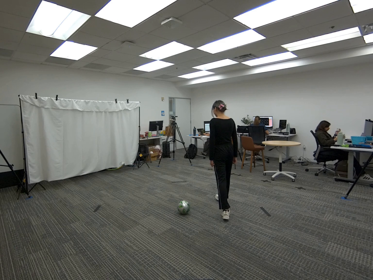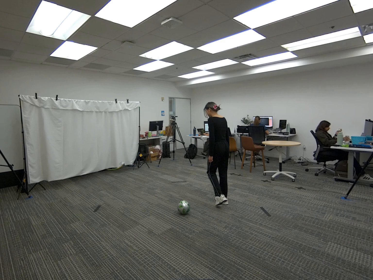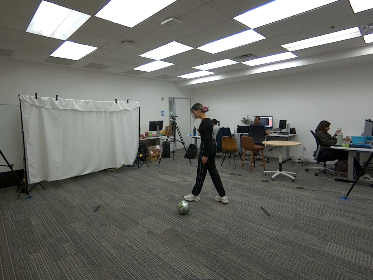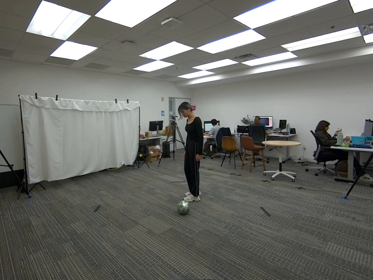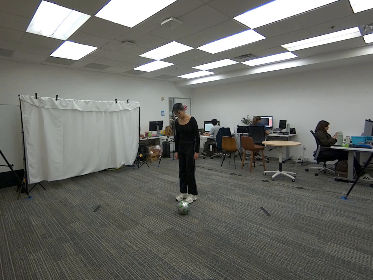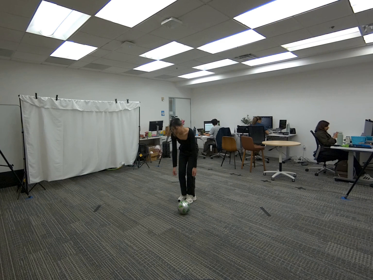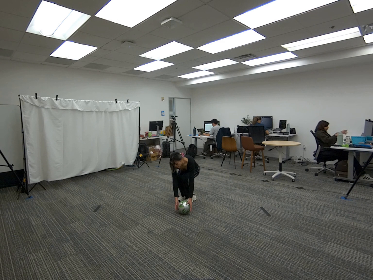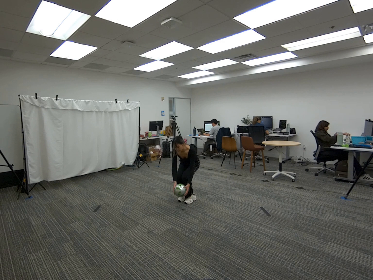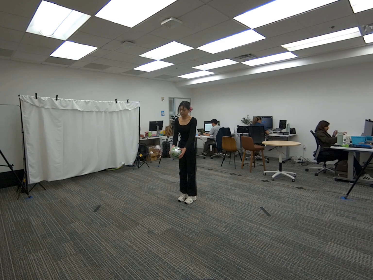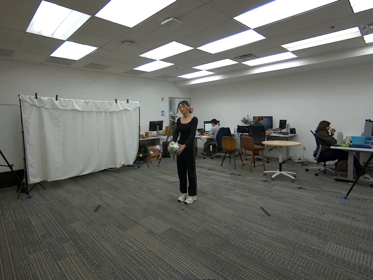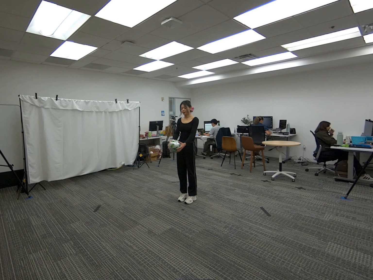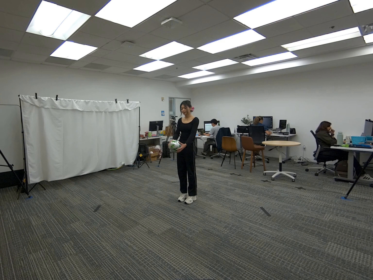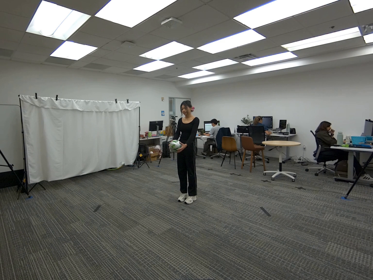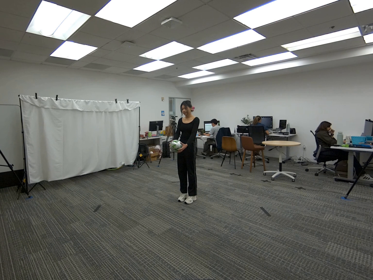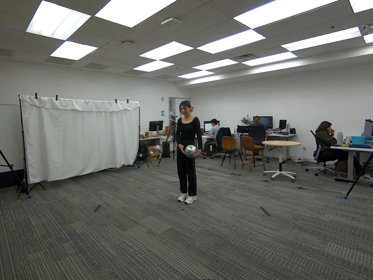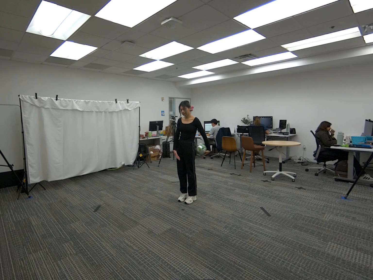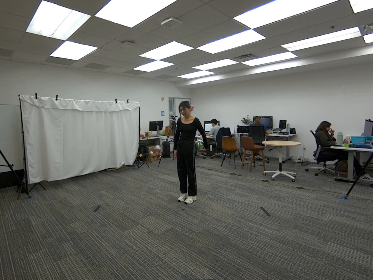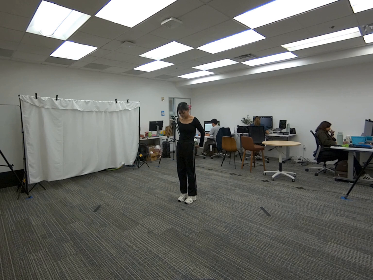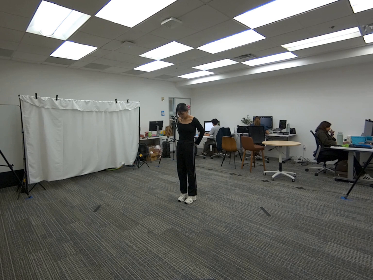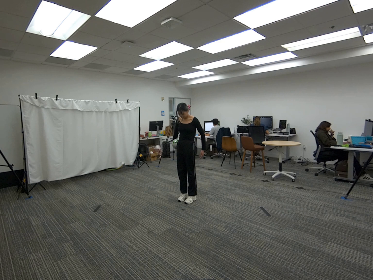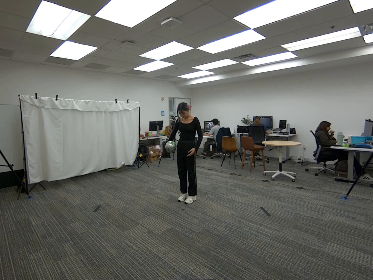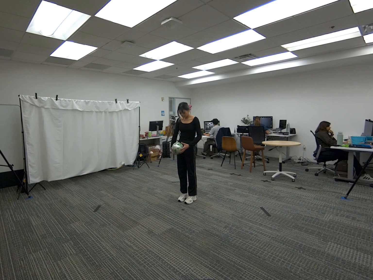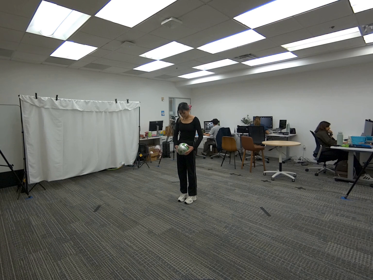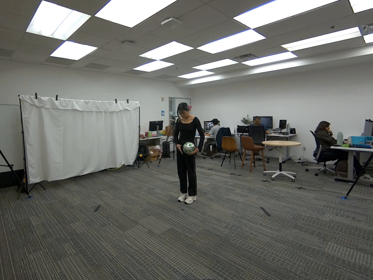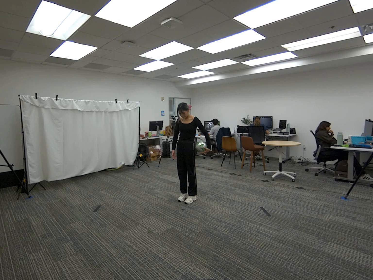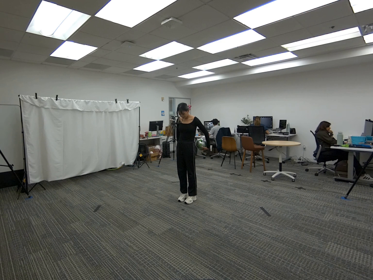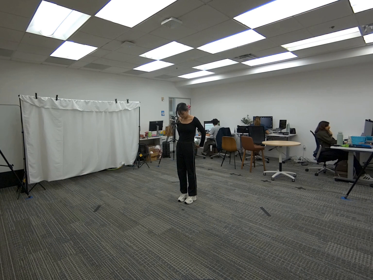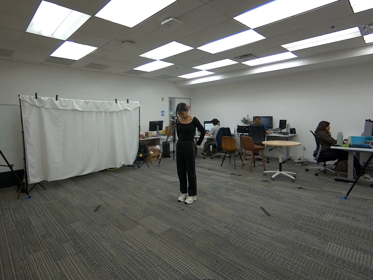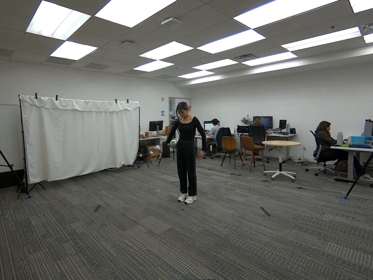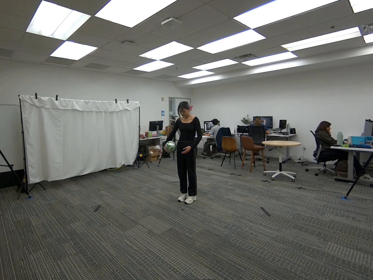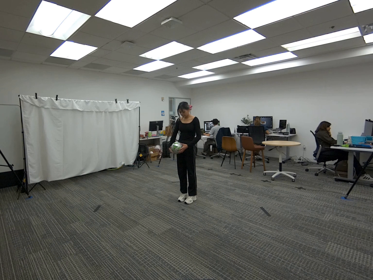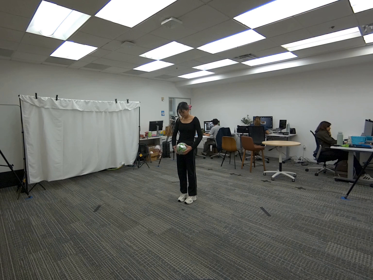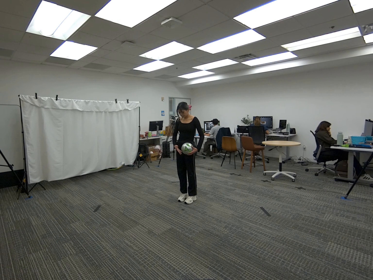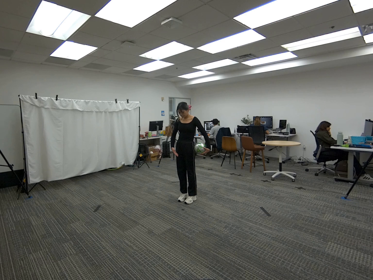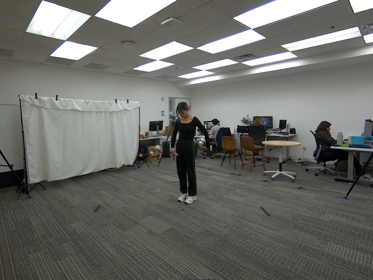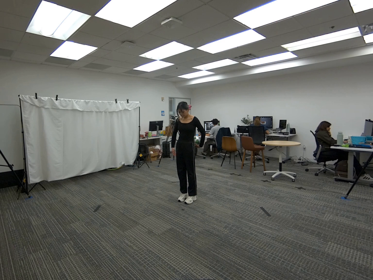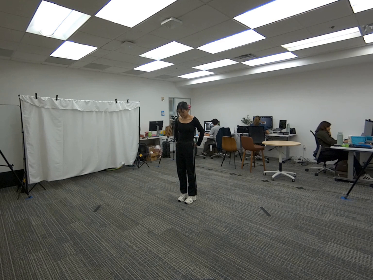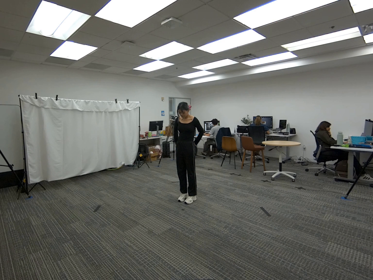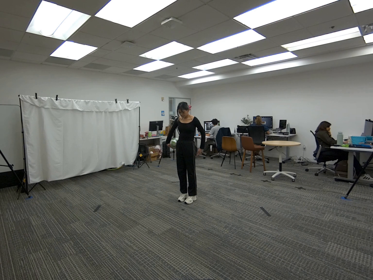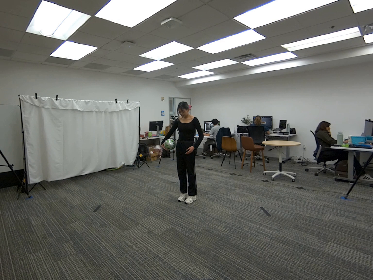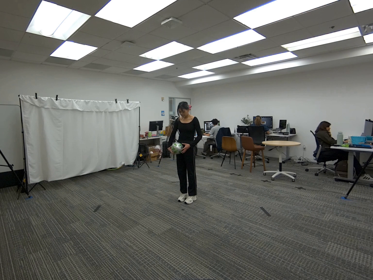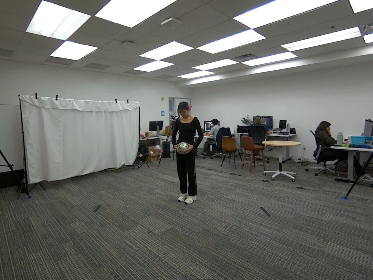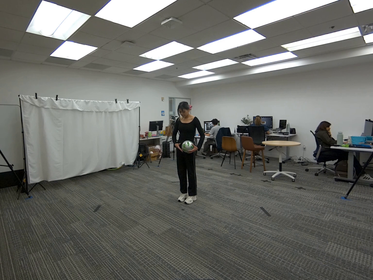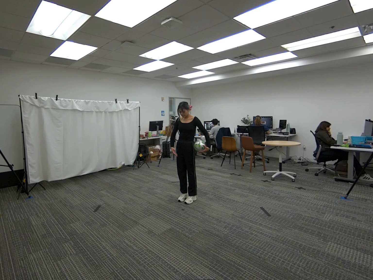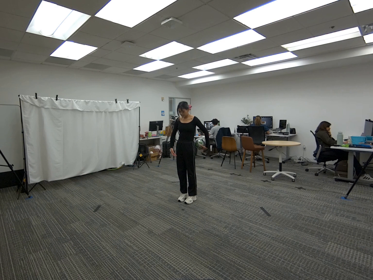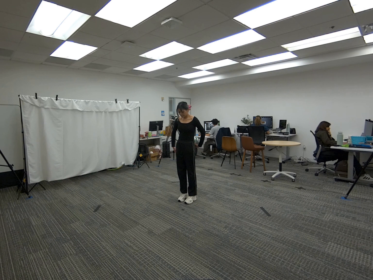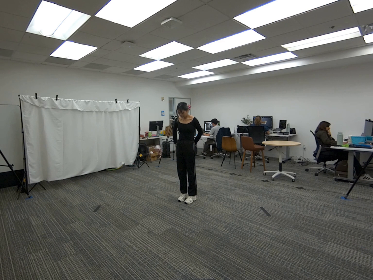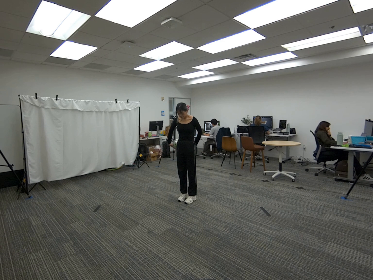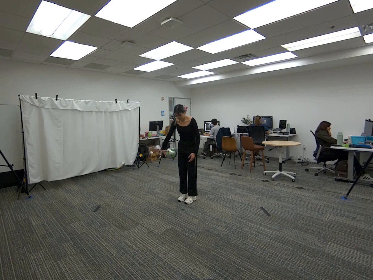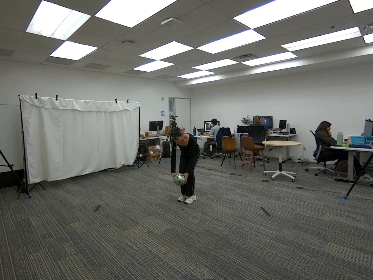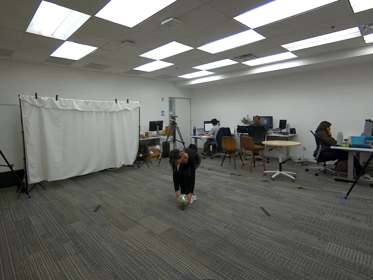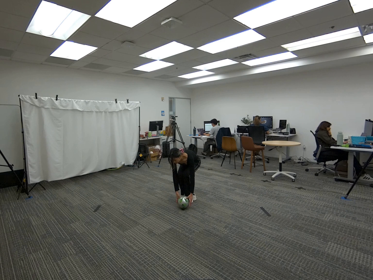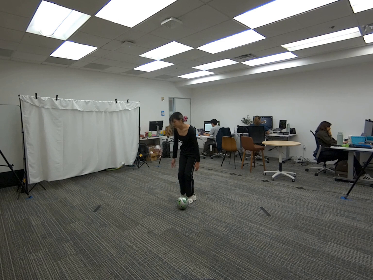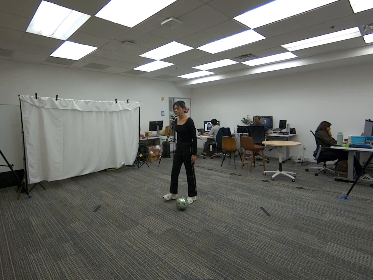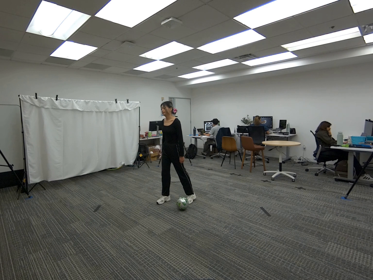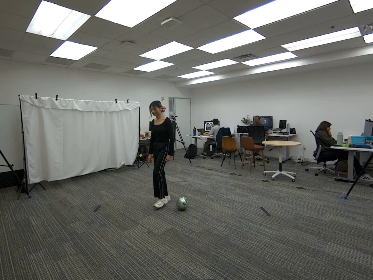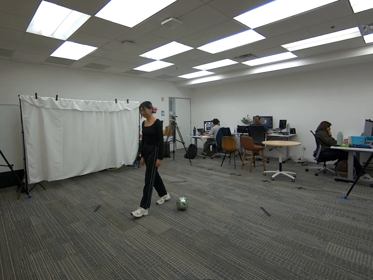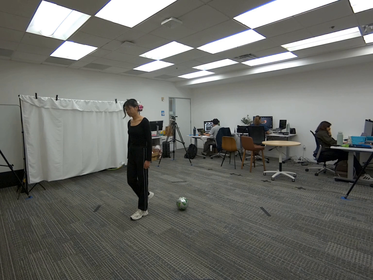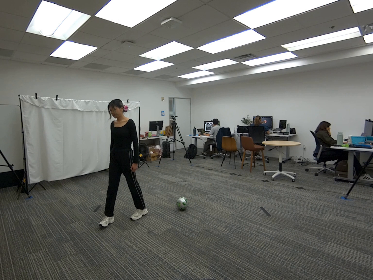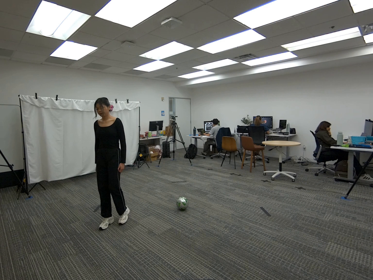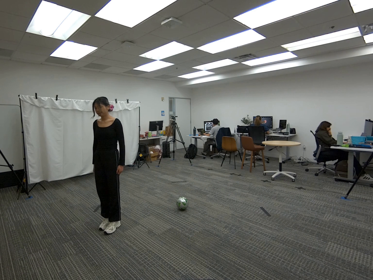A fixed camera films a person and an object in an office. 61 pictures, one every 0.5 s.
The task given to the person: Walk over to the soccer ball and pick up the soccer ball and rotate the soccer ball around your body.
